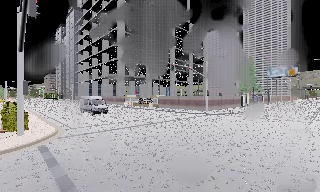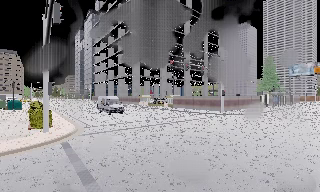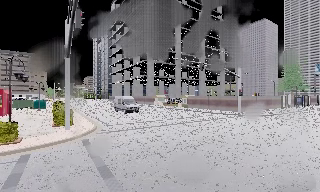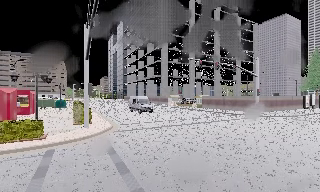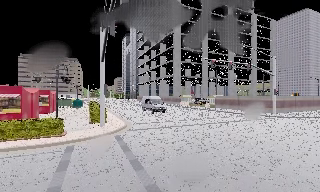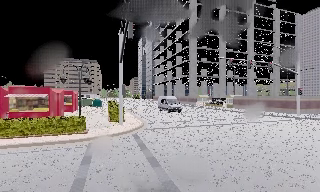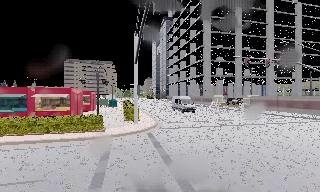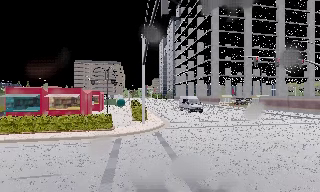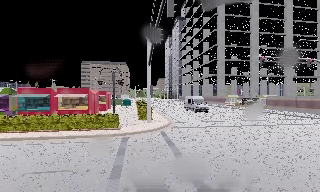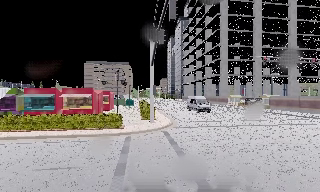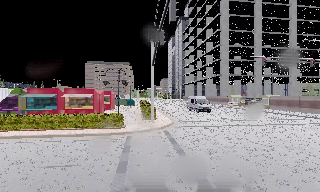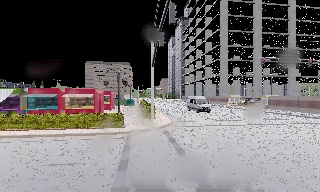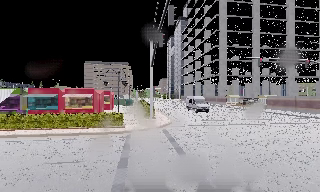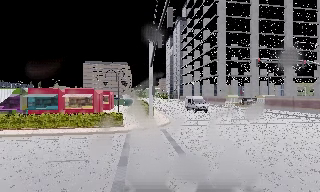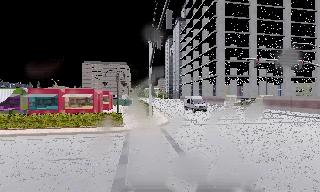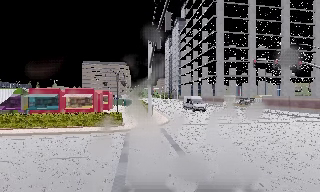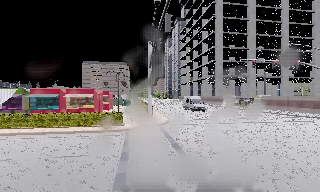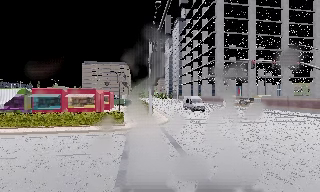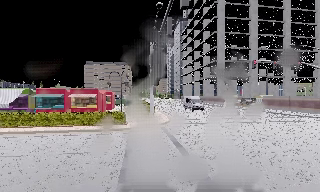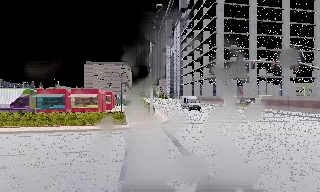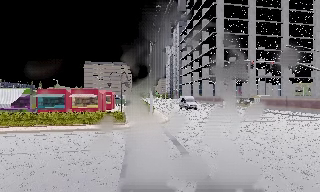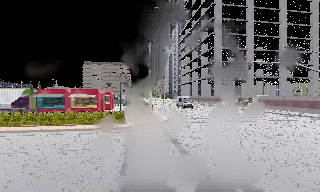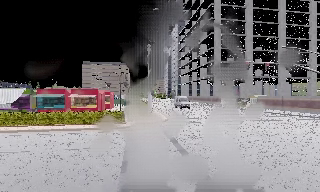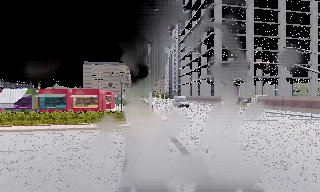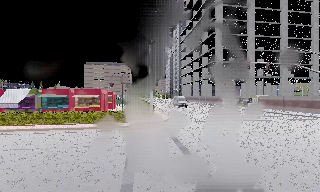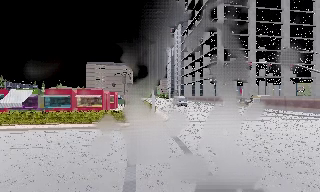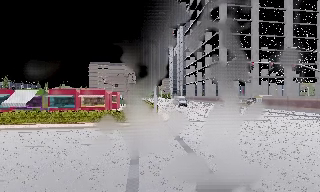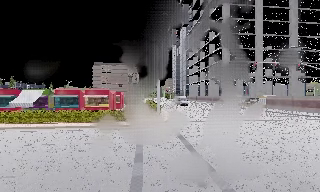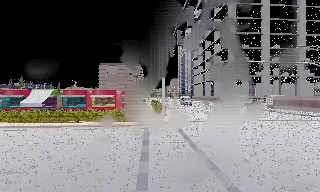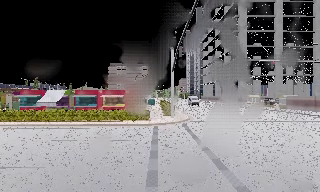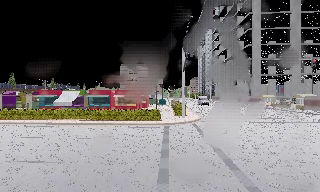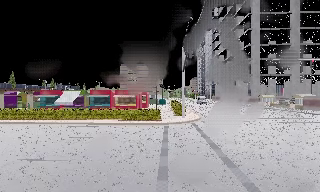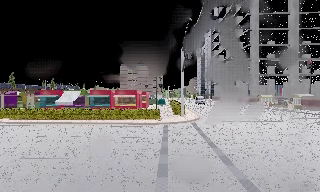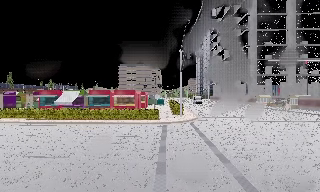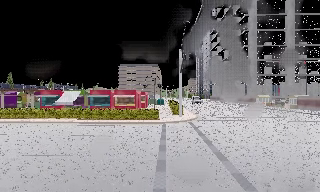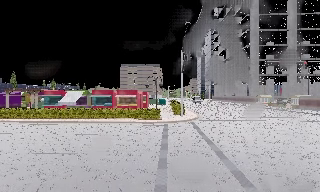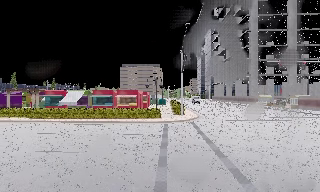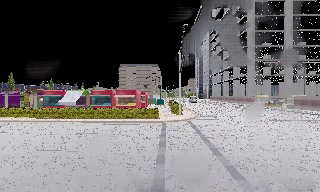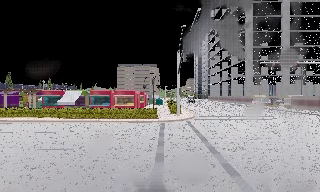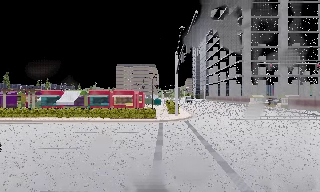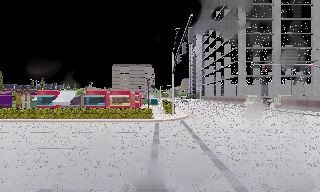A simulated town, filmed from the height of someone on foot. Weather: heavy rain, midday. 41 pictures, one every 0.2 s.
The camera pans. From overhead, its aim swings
counterclockwise.
The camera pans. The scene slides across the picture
to the right.
0.0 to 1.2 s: The camera pans to its left, which is counterclockwise from overhead, by about 30 degrees. It travels backward, about 1 m.
1.2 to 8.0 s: The camera pans to its left, which is counterclockwise from overhead, by about 15 degrees. It travels backward, about 6 m, so what stands in front gets smaller.
The film runs backward here.
